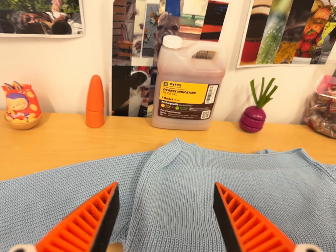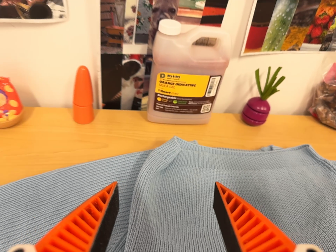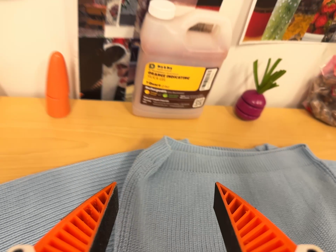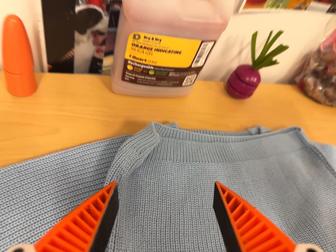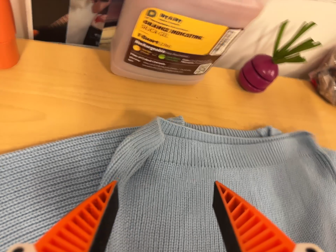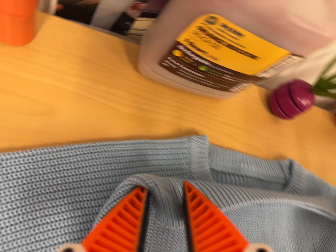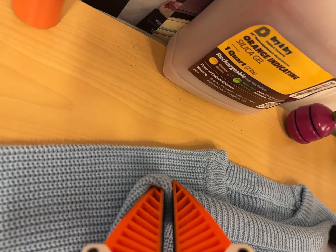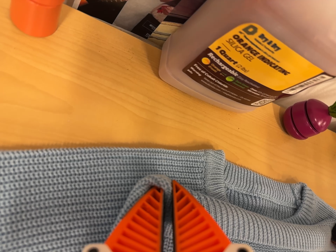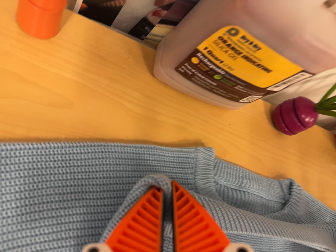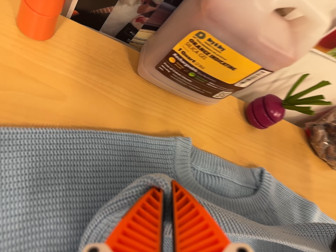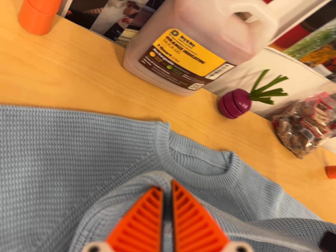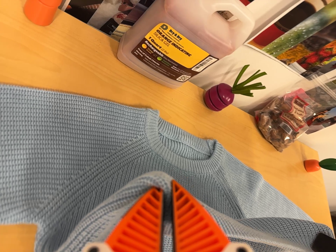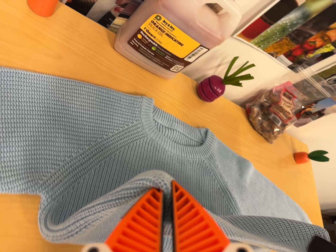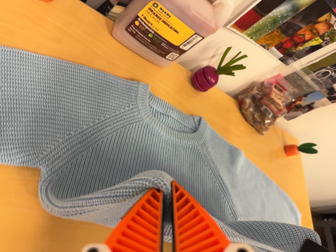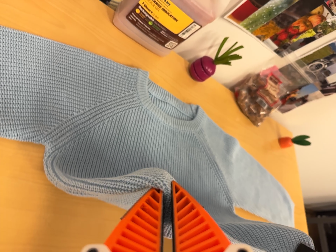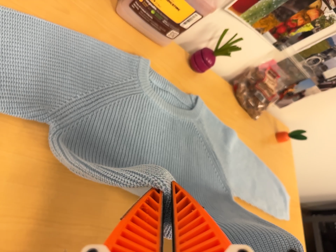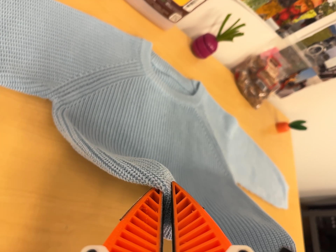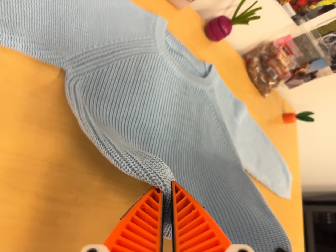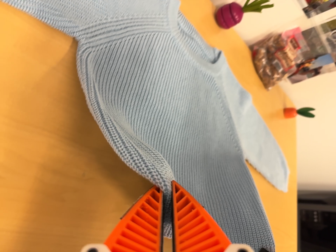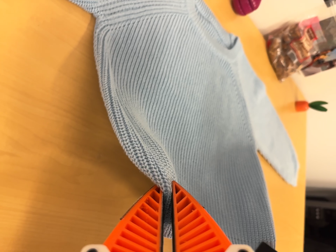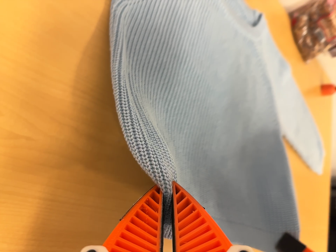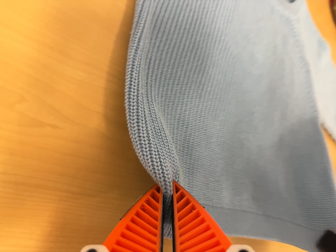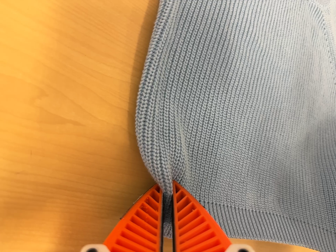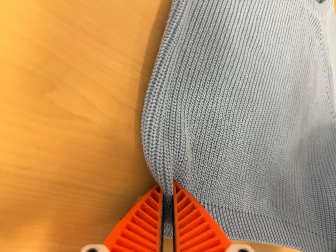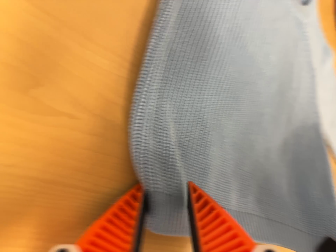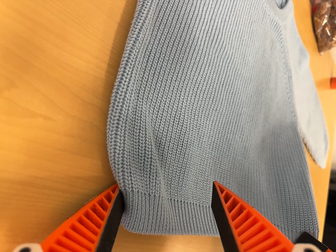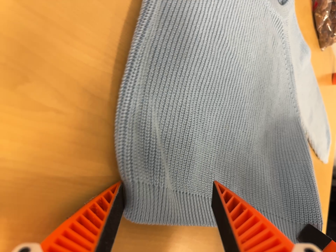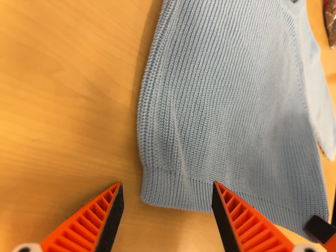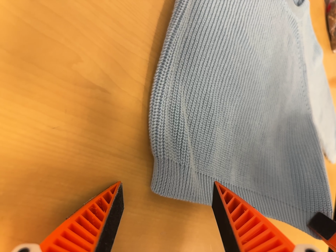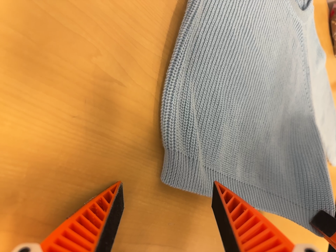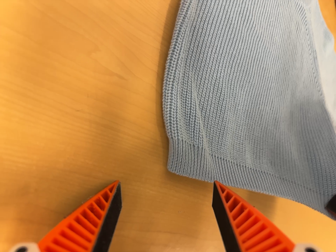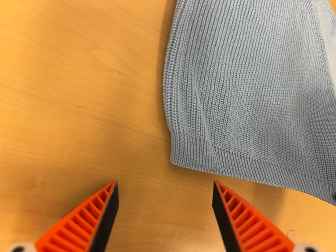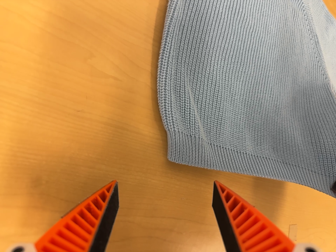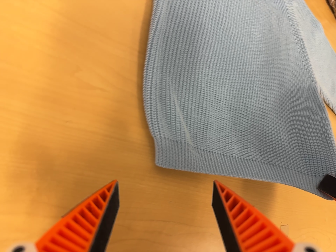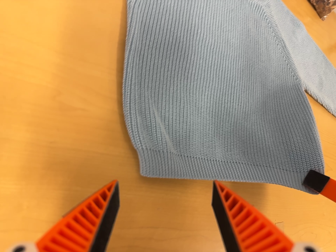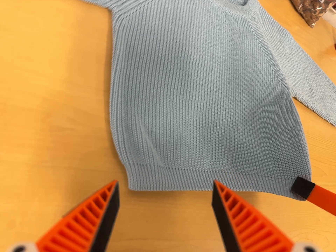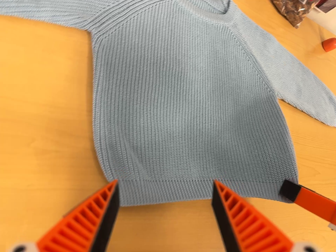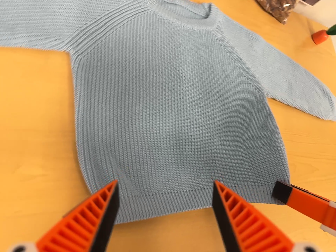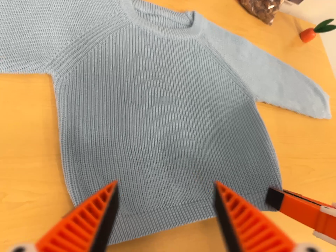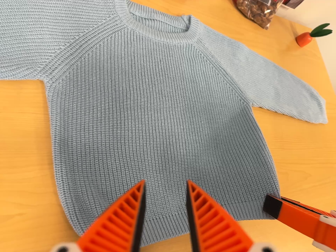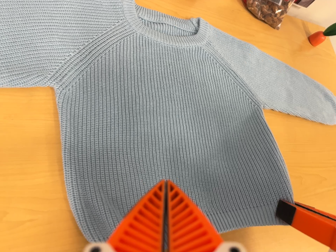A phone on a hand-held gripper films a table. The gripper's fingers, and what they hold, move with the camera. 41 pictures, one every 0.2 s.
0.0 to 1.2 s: The camera pans to its right by about 20 degrees. It travels forward, toward the top of its view and to its left, about 32 cm, so what stands in front looms larger. Its aim tips toward the bottom of its view by about 30 degrees. It rolls about its line of sight by about 25 degrees, and the scene rotates clockwise.
1.2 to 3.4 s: The scene slides to the left, as the camera pans about 10 degrees to its right. It travels toward the bottom of its view and backward, about 30 cm, so close, fixed things drift upward.
3.4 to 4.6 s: The camera travels to its left and forward, about 14 cm, so close, fixed things drift to the right. Its aim tips toward the bottom of its view by about 10 degrees, and the scene shifts upward.
4.6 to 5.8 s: The camera travels backward, about 6 cm, so what stands in front gets smaller.
5.8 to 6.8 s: The camera travels to its right and backward, about 10 cm. It rolls about its line of sight by about 15 degrees, and the scene rotates counterclockwise.
6.8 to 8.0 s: The camera travels to its right and toward the top of its view, about 12 cm, so close, fixed things drift to the left. It rolls about its line of sight by about 15 degrees, and the scene rotates counterclockwise.
The film runs backward here.
